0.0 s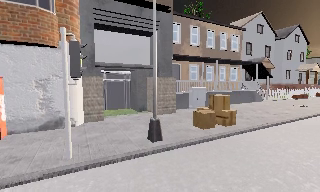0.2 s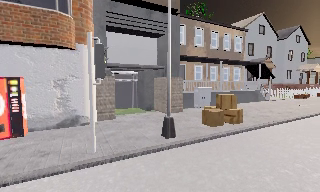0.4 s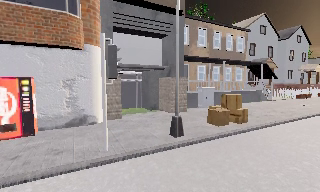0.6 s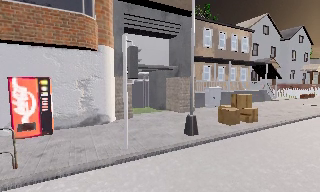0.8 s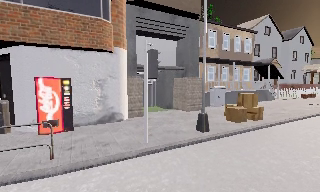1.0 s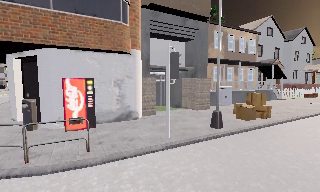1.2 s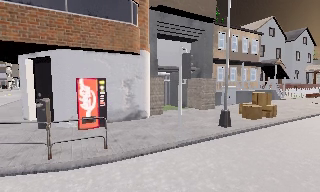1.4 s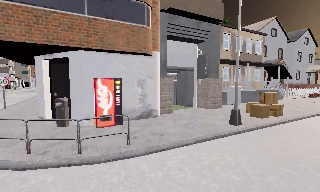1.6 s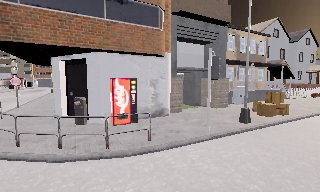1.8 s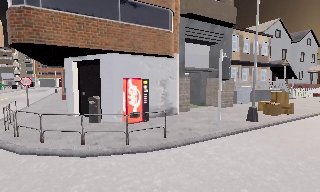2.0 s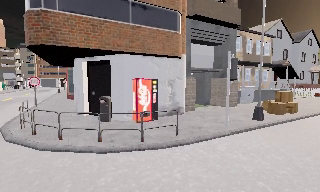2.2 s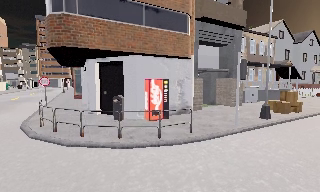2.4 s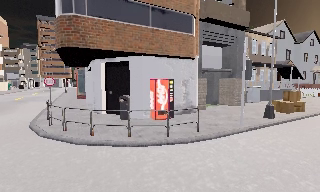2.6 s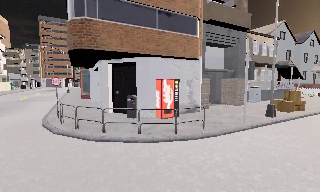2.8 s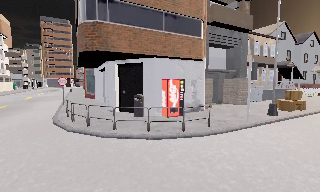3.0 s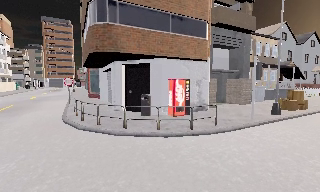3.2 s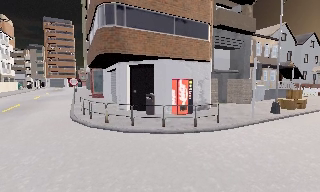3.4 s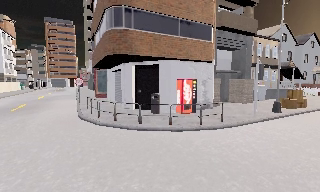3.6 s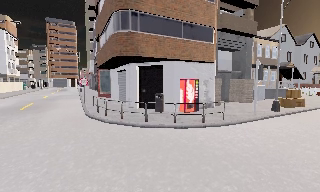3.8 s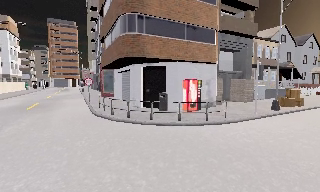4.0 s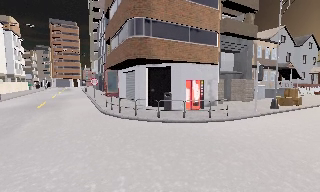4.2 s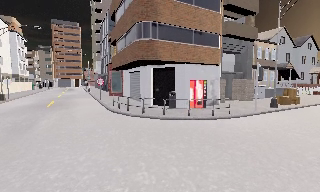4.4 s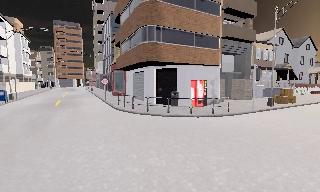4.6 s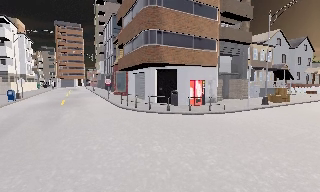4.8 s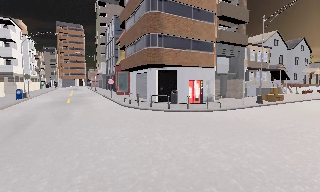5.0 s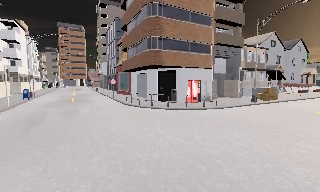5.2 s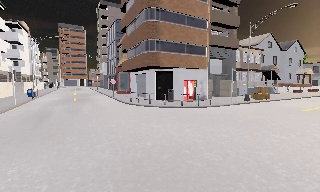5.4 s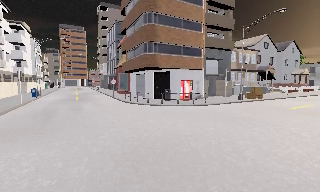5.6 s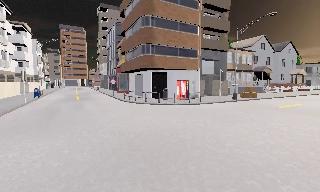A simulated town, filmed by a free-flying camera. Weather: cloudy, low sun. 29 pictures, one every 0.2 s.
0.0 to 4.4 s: The camera travels to its left and backward, about 11 m, so close, fixed things drift to the right.
4.4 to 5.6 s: The camera travels backward, about 5 m, so what stands in front gets smaller.
The film runs backward here.
